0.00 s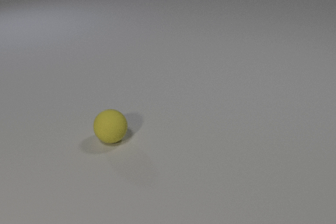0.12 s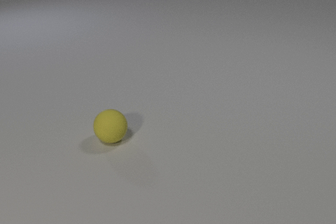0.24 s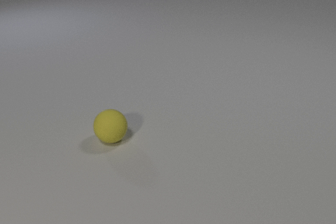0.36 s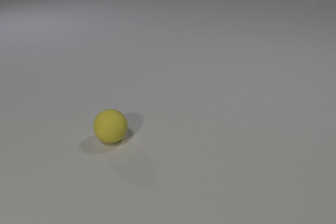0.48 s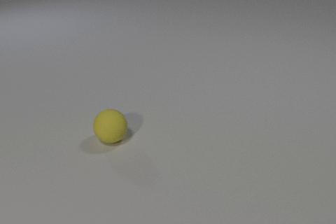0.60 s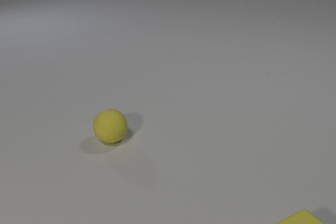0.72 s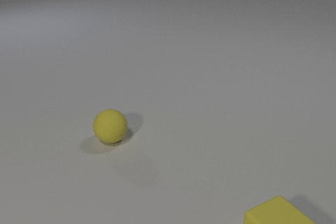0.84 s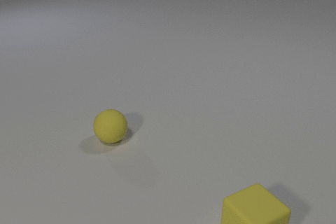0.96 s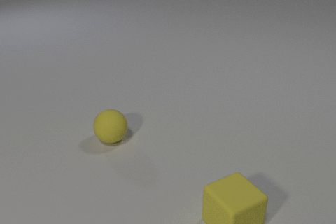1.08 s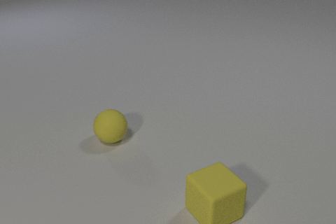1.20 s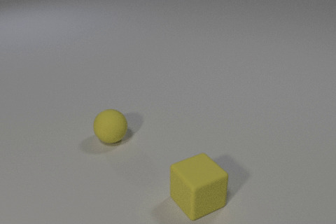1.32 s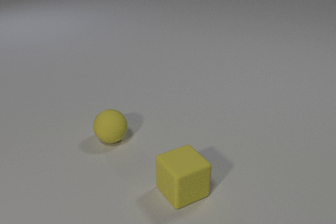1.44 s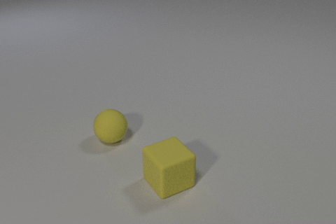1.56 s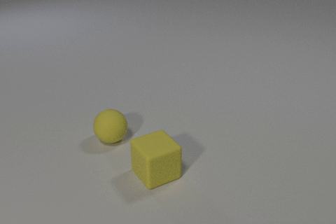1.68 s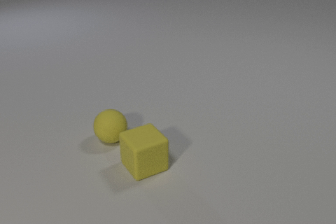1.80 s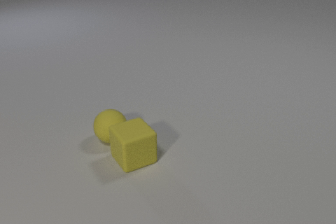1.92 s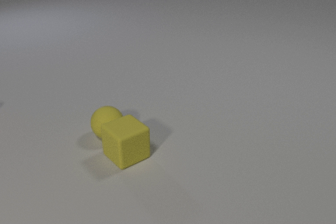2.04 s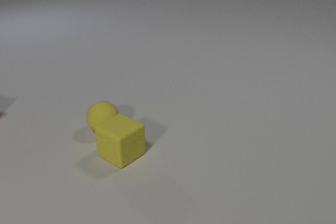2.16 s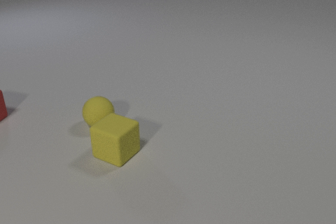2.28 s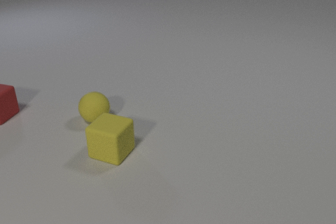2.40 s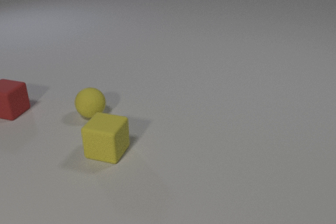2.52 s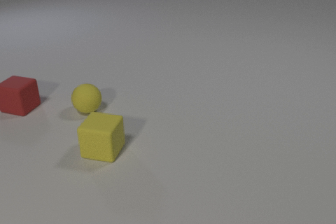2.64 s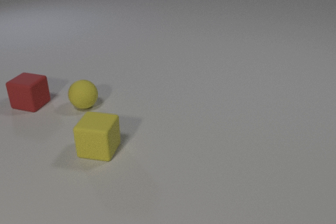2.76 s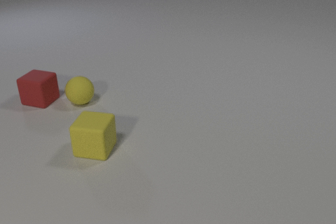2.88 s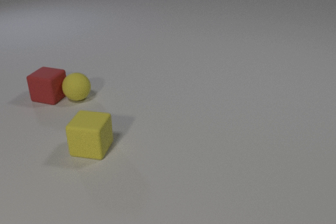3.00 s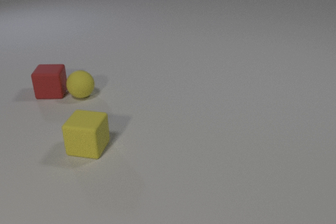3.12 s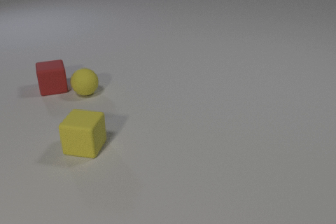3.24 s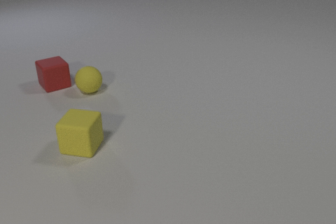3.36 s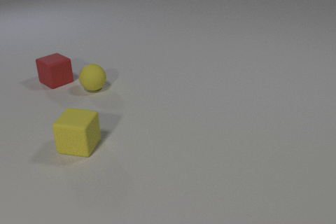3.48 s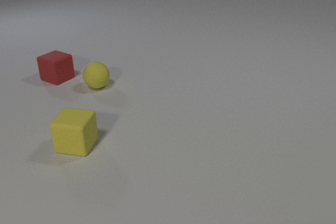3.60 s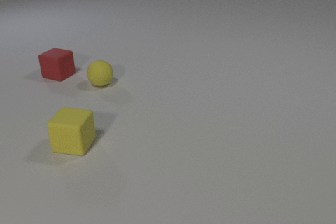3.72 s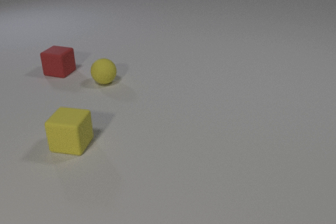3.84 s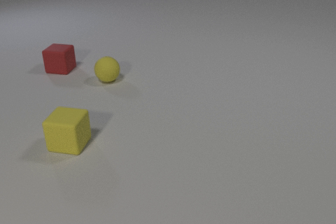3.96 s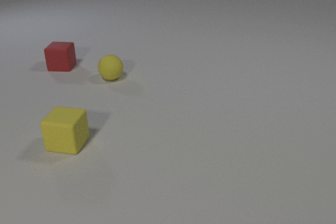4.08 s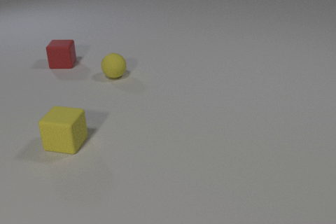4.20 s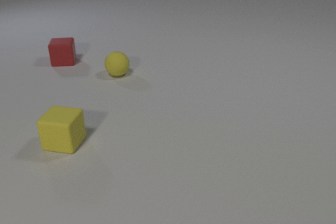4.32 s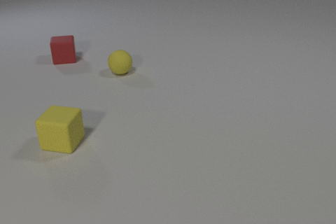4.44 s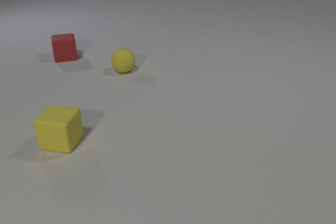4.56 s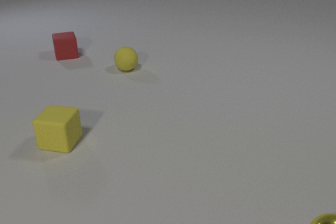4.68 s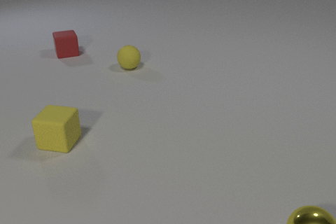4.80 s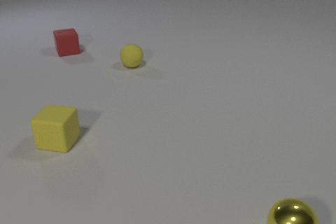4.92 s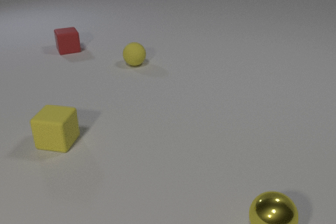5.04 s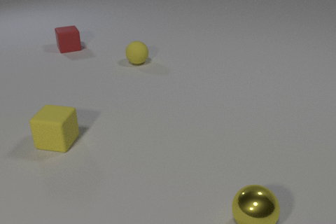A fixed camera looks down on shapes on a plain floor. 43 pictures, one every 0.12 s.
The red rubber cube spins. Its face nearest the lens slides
to the right.
The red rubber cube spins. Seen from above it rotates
counterclockwise.
0.00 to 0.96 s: The yellow rubber cube comes in at the bottom edge, slides to the left and away from the camera.
0.96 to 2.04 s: The yellow rubber cube slides to the left and away from the camera. The yellow rubber sphere rolls away from the camera and to the left. The yellow rubber cube and the yellow rubber sphere collide.
2.04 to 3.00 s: The yellow rubber cube slides to the left and away from the camera, spins so that its near face slides to the right, counterclockwise seen from above. The yellow rubber sphere rolls away from the camera. The red rubber cube comes in at the left edge, slides to the right and away from the camera. The yellow rubber sphere and the red rubber cube collide.
3.00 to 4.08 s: The yellow rubber cube slides to the left and away from the camera. The yellow rubber sphere rolls away from the camera and to the right. The red rubber cube slides away from the camera, spins counterclockwise seen from above by about 90 degrees, its near face sliding to the right.
4.08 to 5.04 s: The yellow rubber cube slides to the left. The yellow rubber sphere rolls away from the camera and to the right. The yellow metal sphere comes in at the bottom edge, rolls to the left. The red rubber cube slides away from the camera, spins so that its near face slides to the right, counterclockwise seen from above.
What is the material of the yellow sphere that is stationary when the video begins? rubber.
What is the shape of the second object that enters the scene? cube.
How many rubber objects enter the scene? 2.
